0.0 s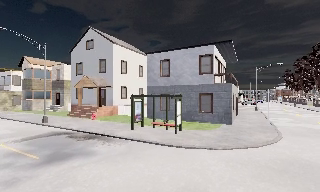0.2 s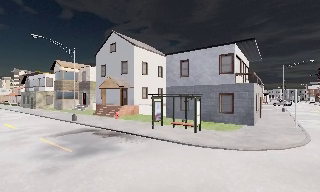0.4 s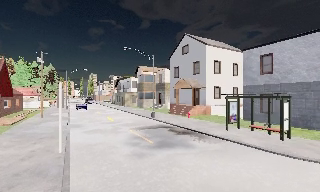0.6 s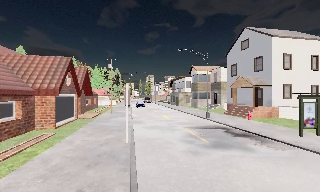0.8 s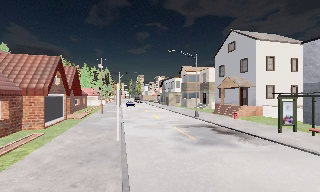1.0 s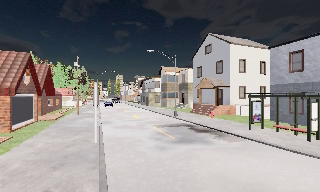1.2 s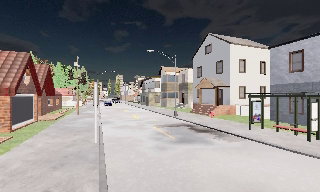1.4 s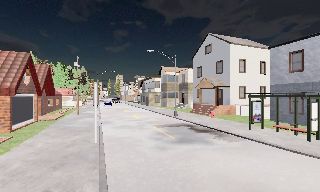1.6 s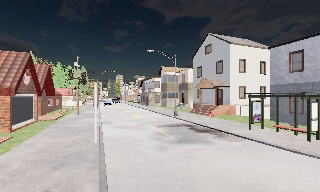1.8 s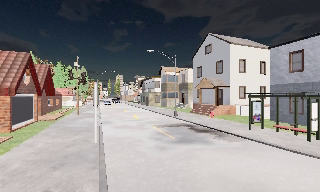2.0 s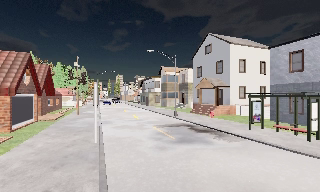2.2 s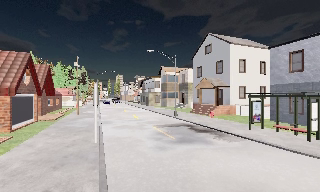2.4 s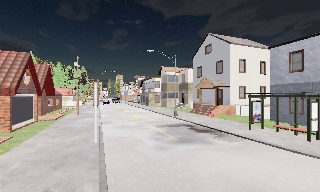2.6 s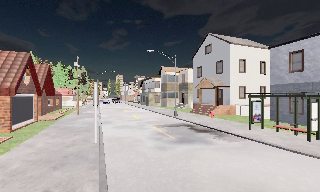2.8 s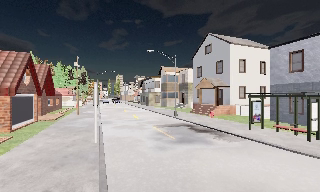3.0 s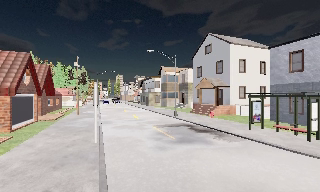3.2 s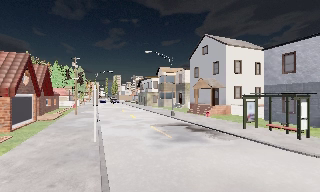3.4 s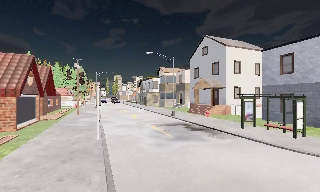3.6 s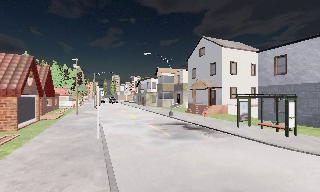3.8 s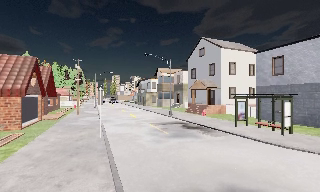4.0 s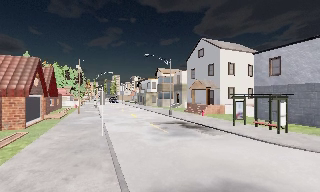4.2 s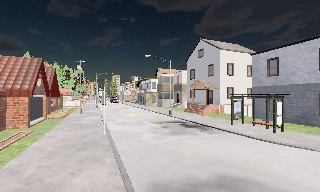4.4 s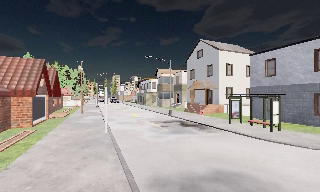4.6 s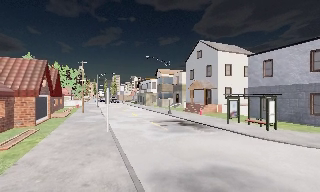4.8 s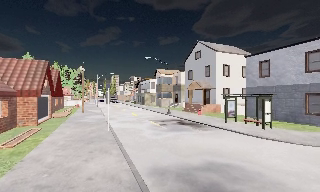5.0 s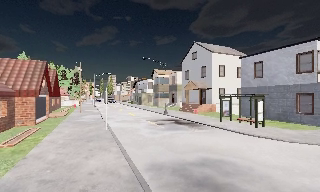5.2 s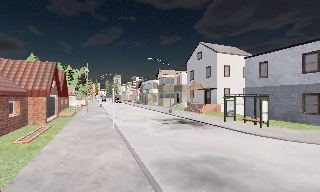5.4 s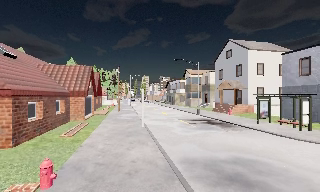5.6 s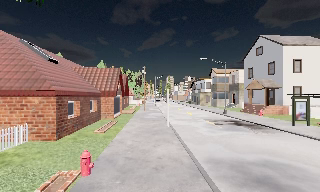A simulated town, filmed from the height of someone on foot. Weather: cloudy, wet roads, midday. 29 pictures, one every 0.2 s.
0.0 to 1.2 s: The camera pans to its left, which is counterclockwise from overhead, by about 40 degrees. It travels backward, about 1.5 m. It loses speed.
1.2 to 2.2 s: The camera keeps its place and its aim.
2.2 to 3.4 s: The camera travels backward, about 0.5 m, so what stands in front gets smaller. It gains speed.
3.4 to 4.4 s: The camera travels backward, about 1.5 m, so what stands in front gets smaller.
4.4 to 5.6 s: The scene slides to the right, as the camera pans about 20 degrees to its left. It travels backward, about 2 m, so what stands in front gets smaller.
The film runs backward here.
